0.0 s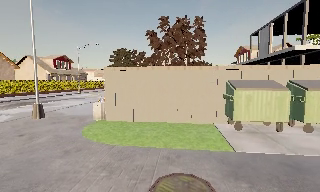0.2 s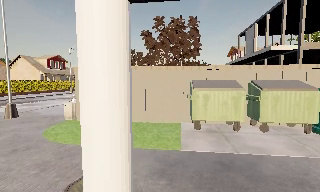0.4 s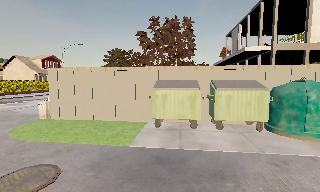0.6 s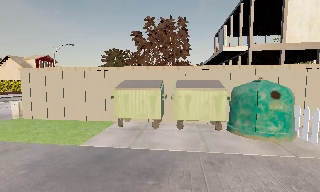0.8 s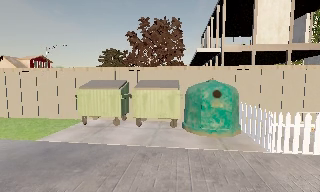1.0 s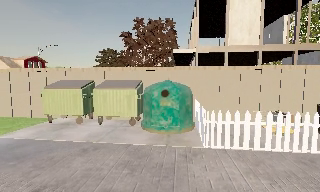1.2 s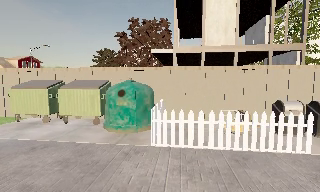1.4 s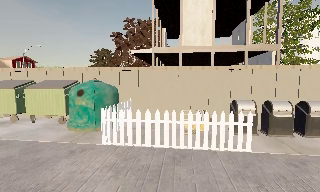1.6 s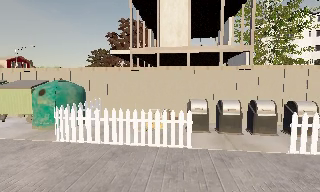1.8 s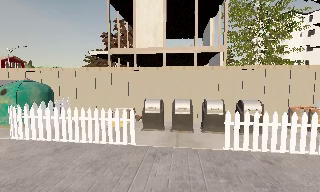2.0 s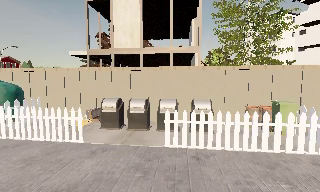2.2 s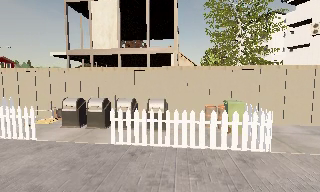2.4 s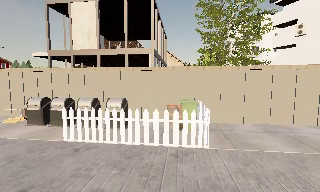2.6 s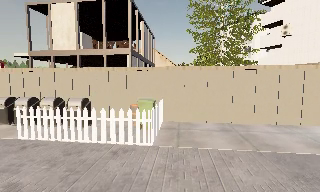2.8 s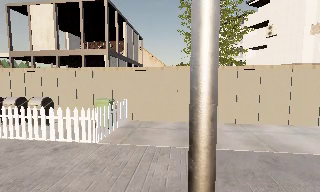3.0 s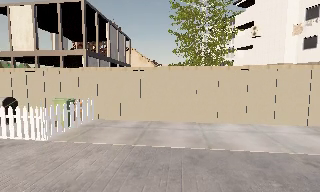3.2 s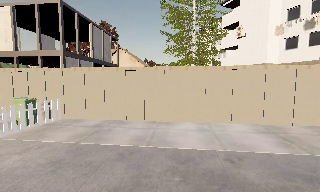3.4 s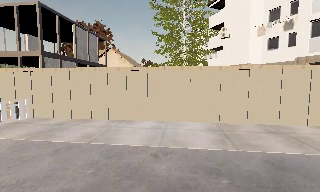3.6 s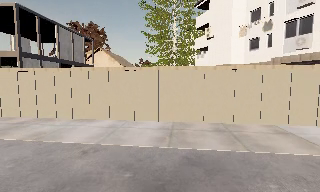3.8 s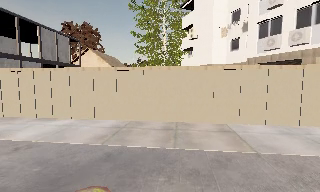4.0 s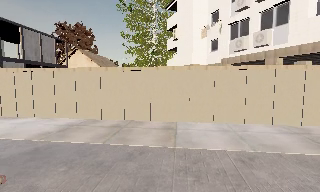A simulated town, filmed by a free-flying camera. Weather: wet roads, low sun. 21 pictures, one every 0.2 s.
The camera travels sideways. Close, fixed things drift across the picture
to the left.
0.0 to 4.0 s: The camera travels to its right, about 30 m, so close, fixed things drift to the left.
The film runs backward here.
